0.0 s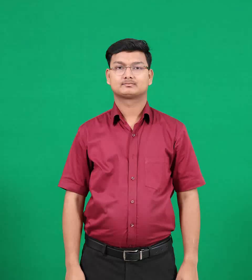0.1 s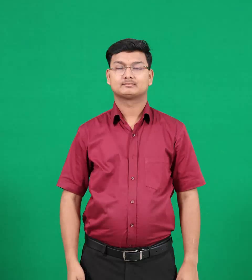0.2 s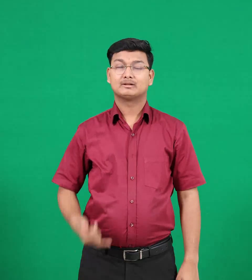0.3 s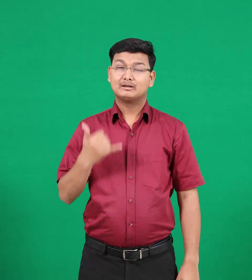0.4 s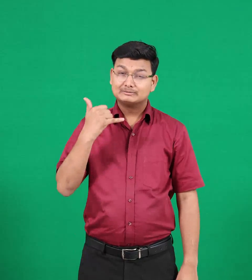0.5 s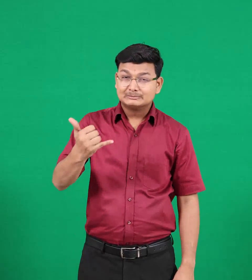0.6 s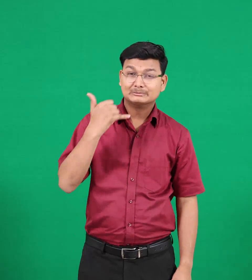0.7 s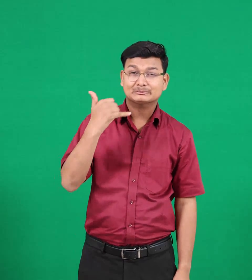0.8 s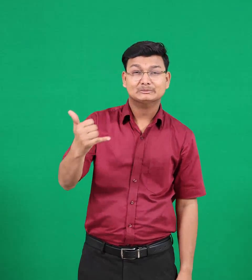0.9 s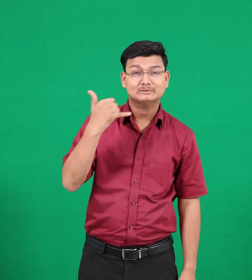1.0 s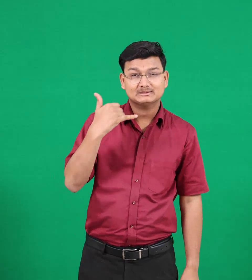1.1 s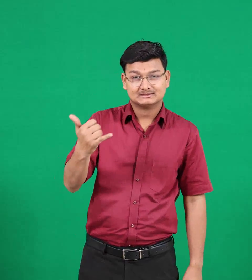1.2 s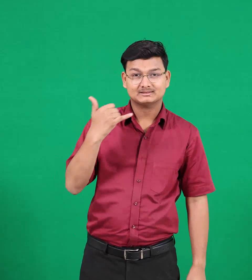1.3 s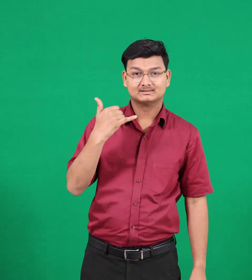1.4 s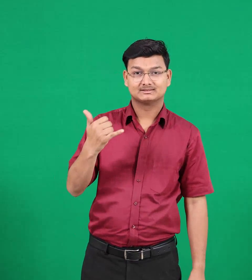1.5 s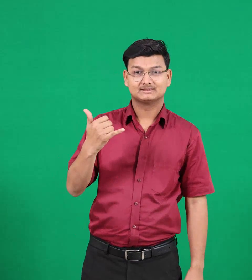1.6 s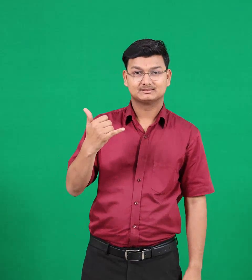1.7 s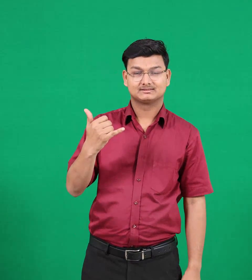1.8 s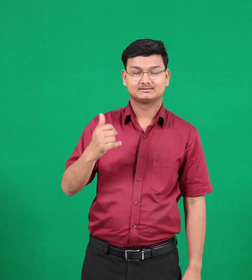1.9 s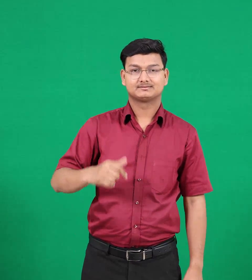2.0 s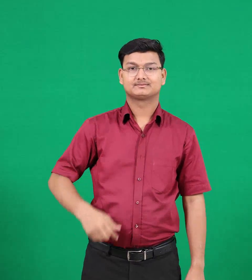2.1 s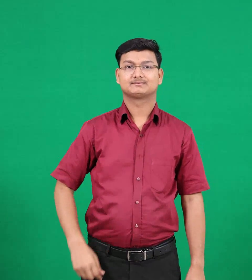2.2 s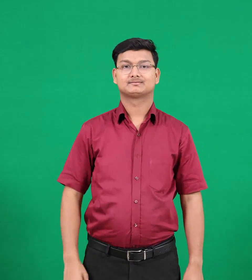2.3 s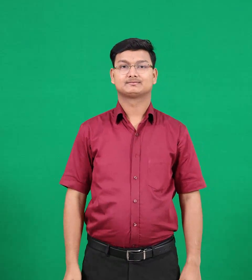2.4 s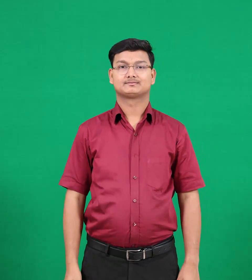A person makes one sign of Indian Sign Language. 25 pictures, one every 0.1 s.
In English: calls
